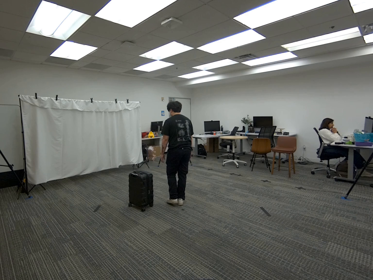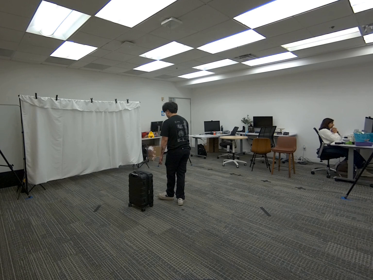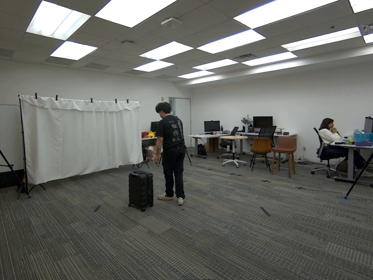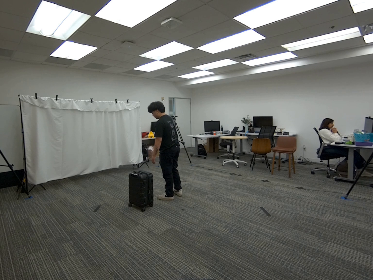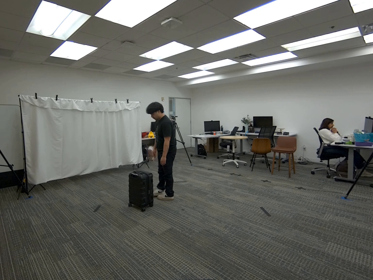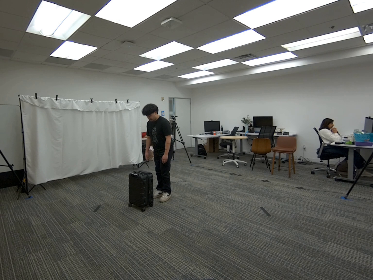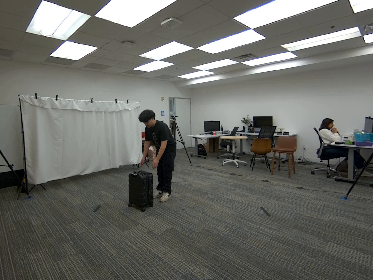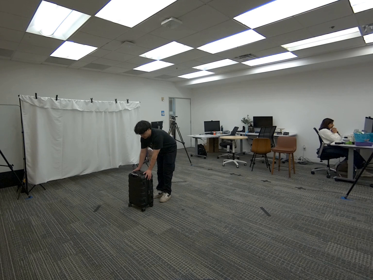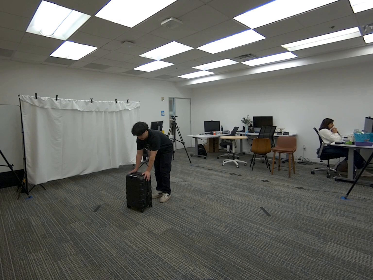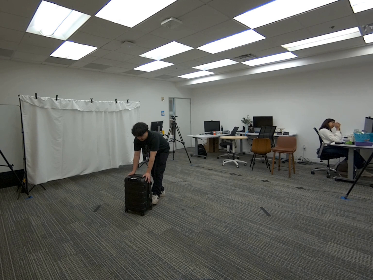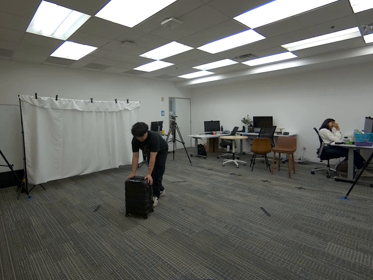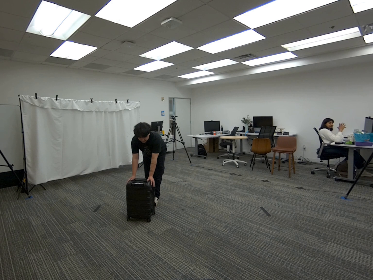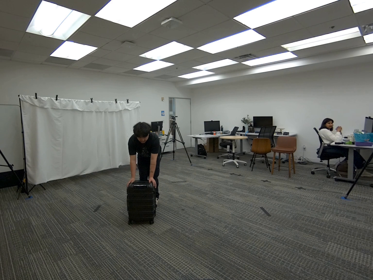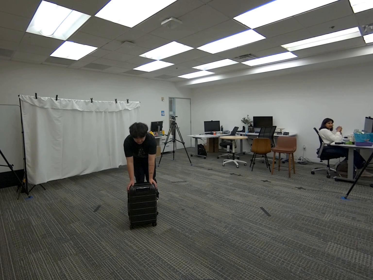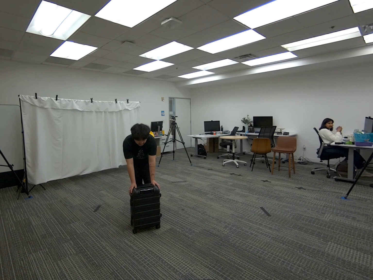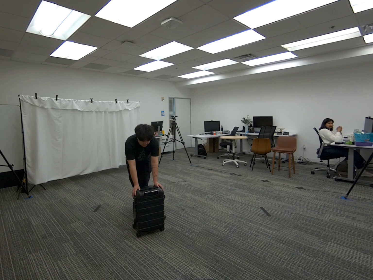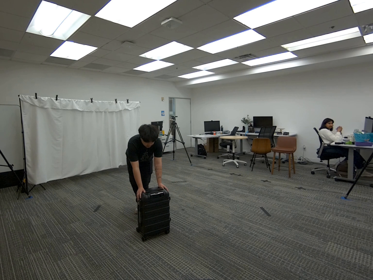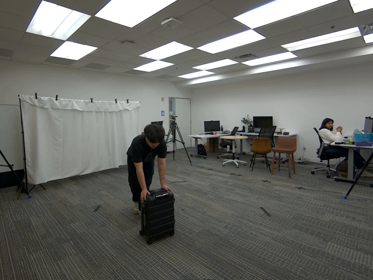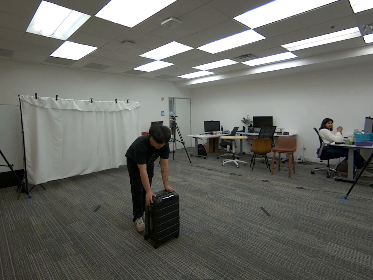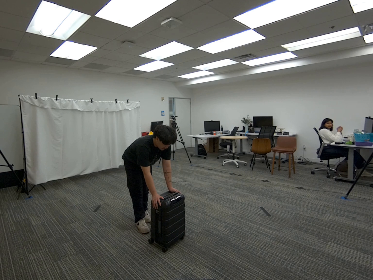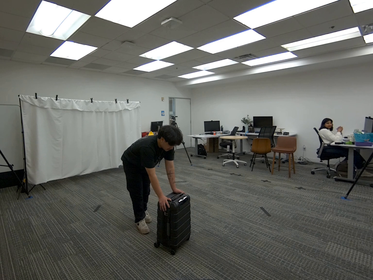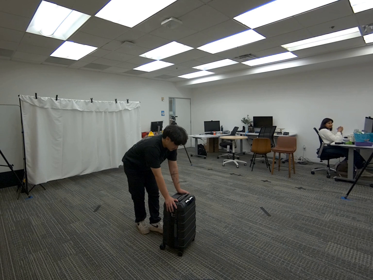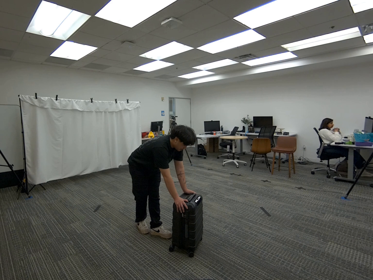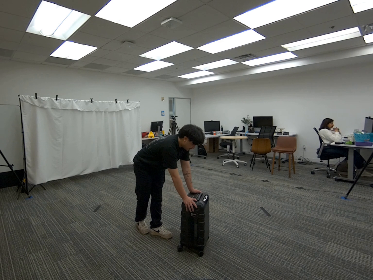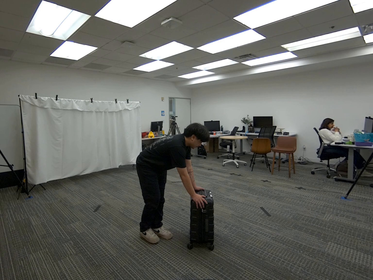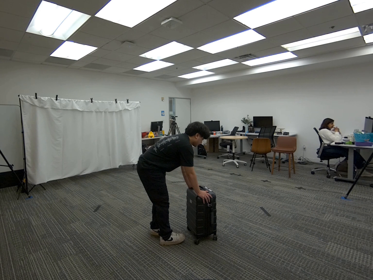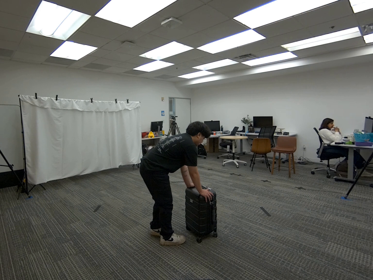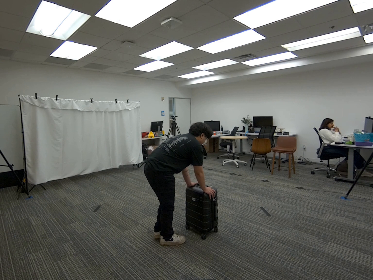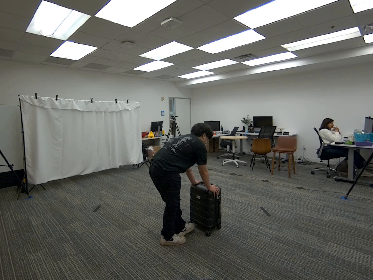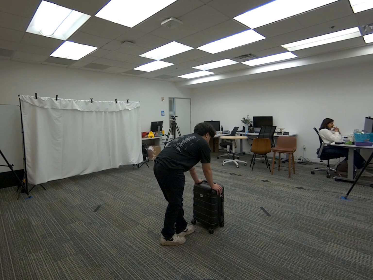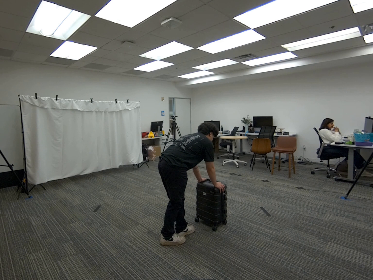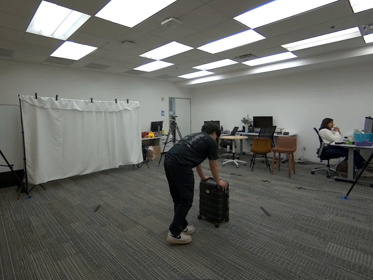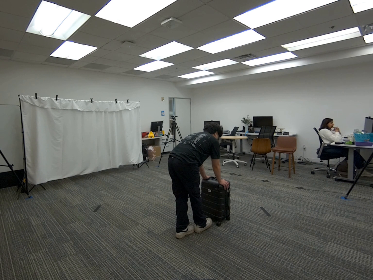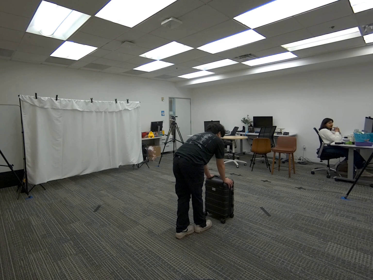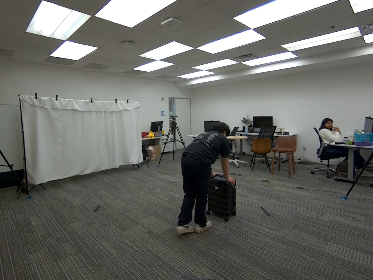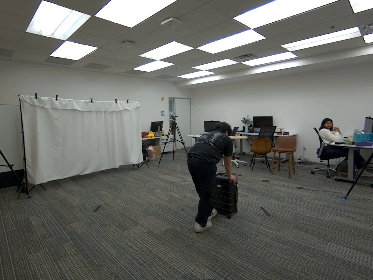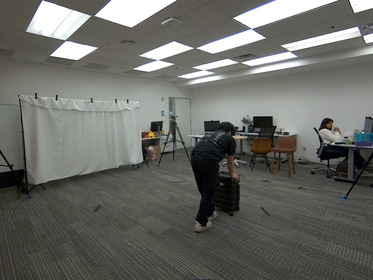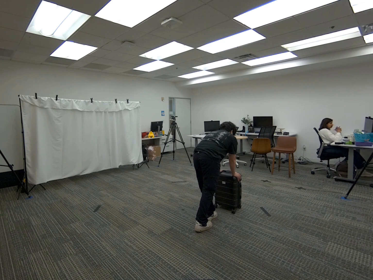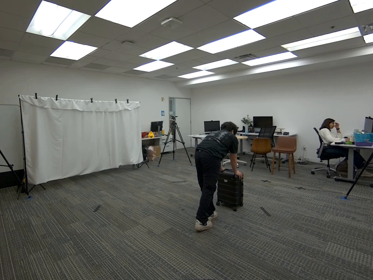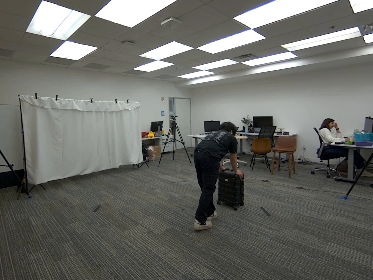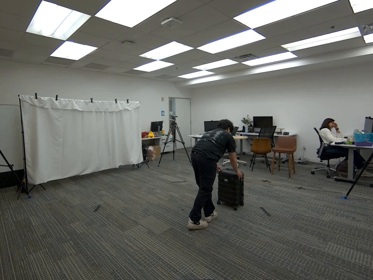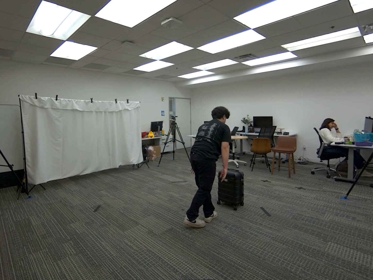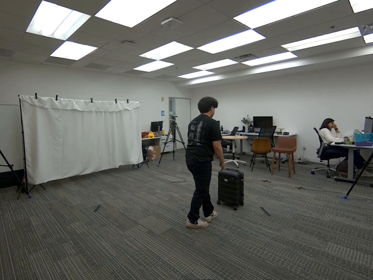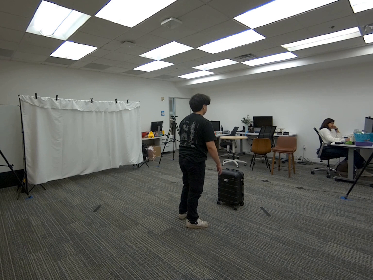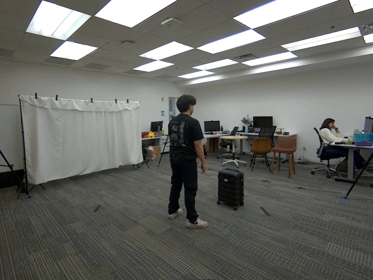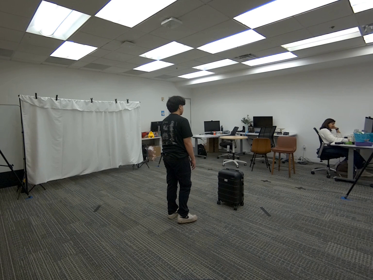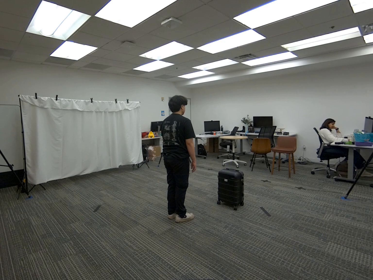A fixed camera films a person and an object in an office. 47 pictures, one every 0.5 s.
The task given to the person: Walk over to the luggage within the bounding area and place both hands on the luggage and roll the luggage infront of you continouisly within the bounding area.
